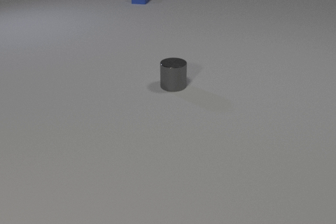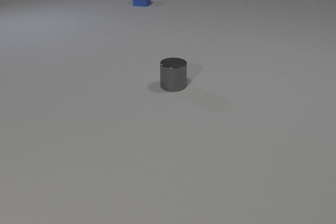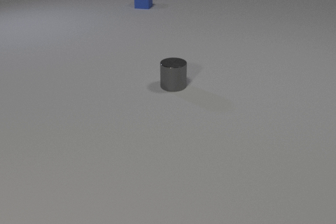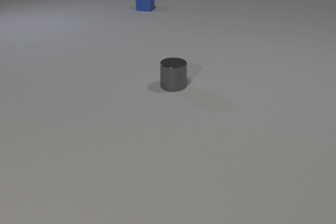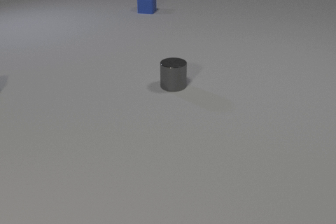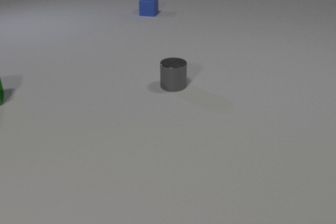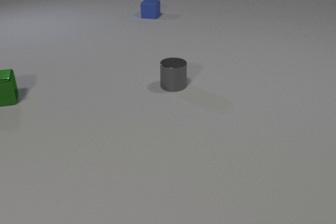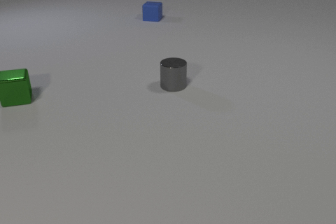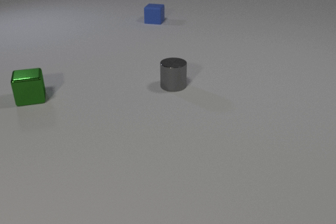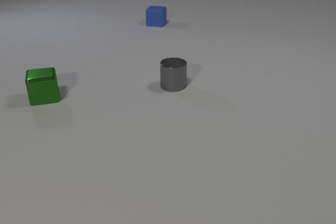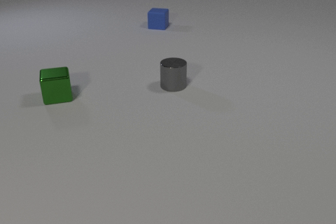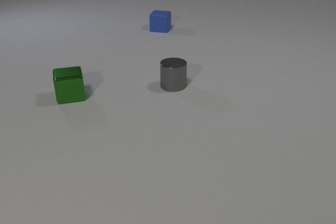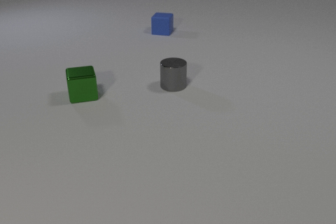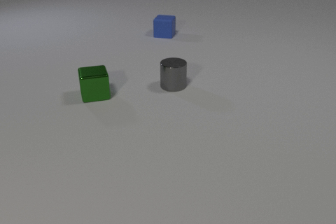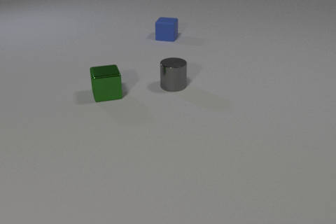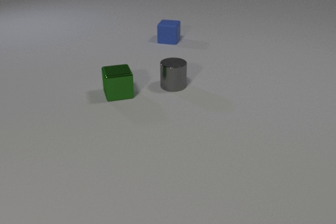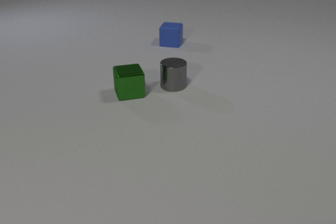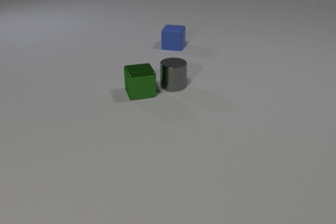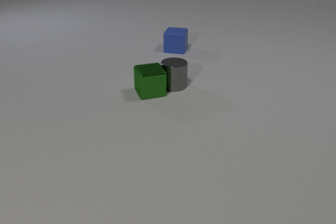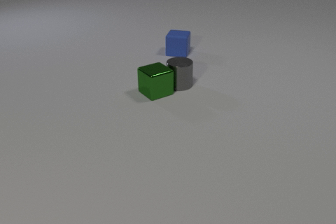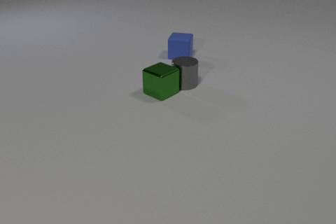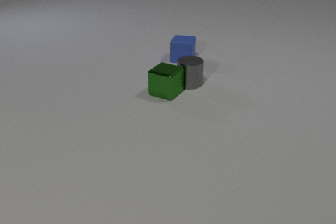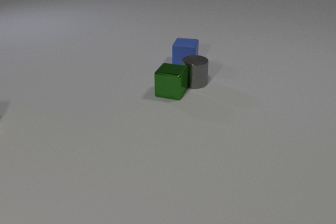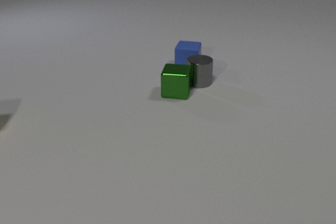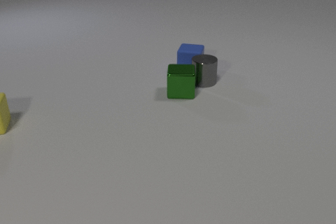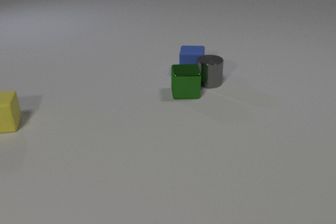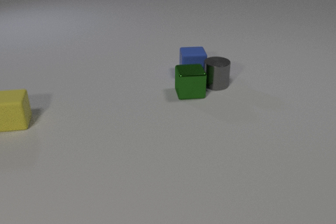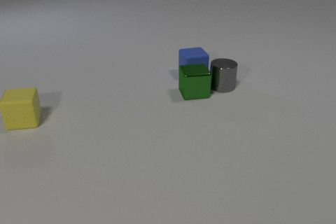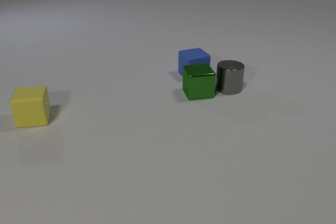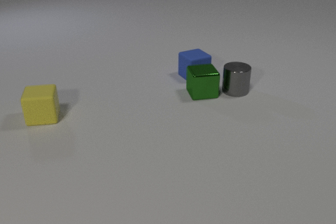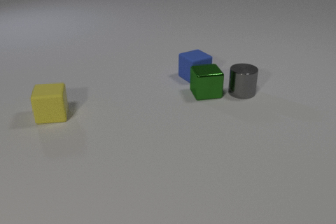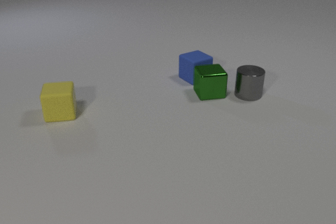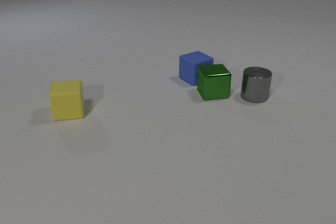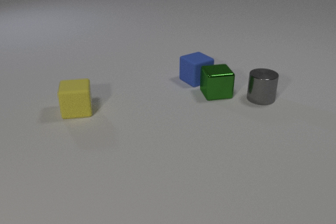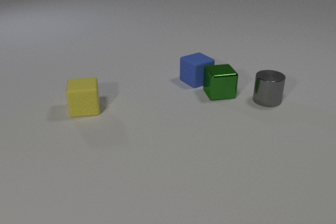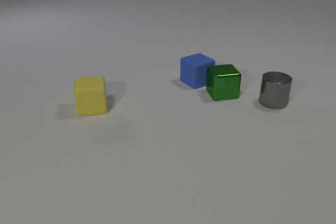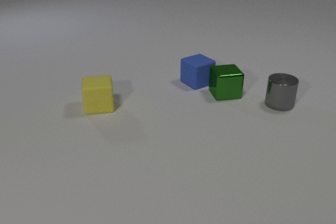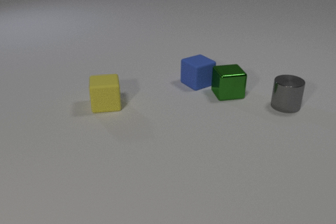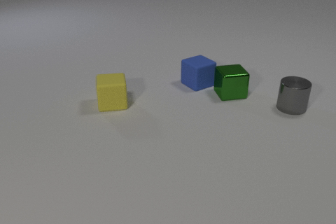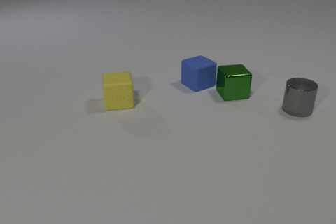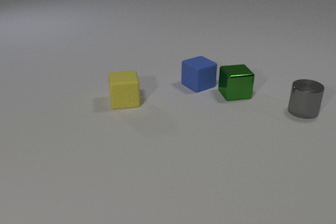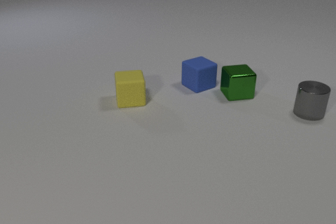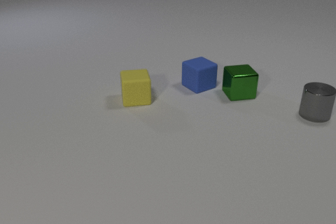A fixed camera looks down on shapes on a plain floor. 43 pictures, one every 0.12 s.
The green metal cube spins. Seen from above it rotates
counterclockwise.
The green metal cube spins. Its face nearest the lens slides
to the right.
0.00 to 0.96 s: The green metal cube comes in at the left edge, slides to the right. The blue rubber cube slides toward the camera.
0.96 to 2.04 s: The green metal cube slides to the right. The blue rubber cube slides toward the camera.
2.04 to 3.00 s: The green metal cube slides to the right, spins so that its near face slides to the right, counterclockwise seen from above. The gray metal cylinder slides to the right. The blue rubber cube slides toward the camera. The yellow rubber cube comes in at the left edge, slides to the right. The green metal cube and the gray metal cylinder collide. The gray metal cylinder and the blue rubber cube collide.
3.00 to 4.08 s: The green metal cube slides to the right. The gray metal cylinder slides to the right and toward the camera. The blue rubber cube slides toward the camera, spins so that its near face slides to the right, counterclockwise seen from above. The yellow rubber cube slides to the right.
4.08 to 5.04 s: The green metal cube slides to the right. The gray metal cylinder slides to the right. The blue rubber cube slides toward the camera. The yellow rubber cube slides to the right.
How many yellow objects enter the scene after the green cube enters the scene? 1.
What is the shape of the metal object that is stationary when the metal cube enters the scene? cylinder.
How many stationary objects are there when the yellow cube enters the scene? 0.
